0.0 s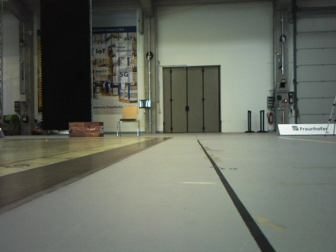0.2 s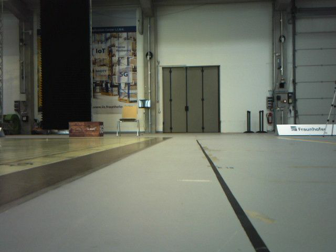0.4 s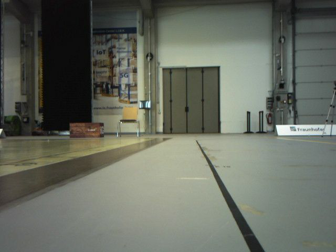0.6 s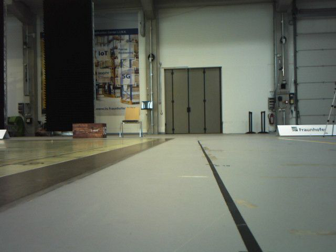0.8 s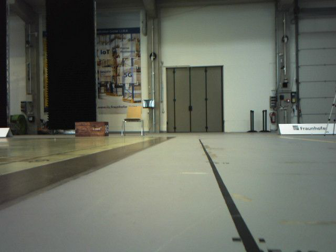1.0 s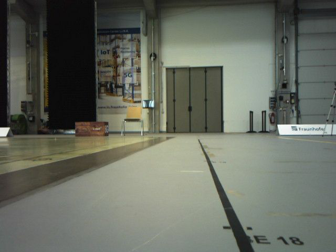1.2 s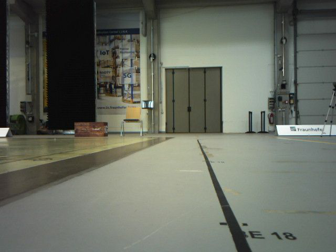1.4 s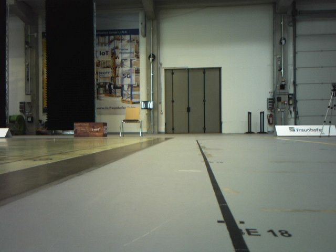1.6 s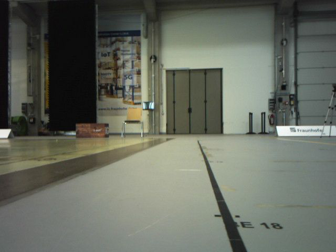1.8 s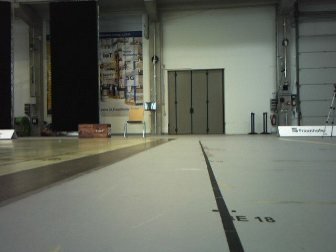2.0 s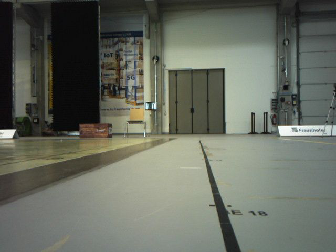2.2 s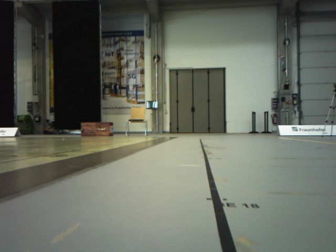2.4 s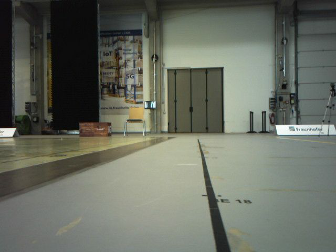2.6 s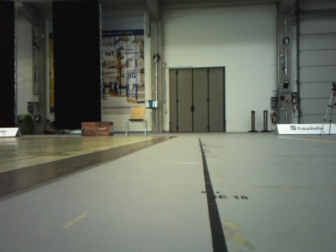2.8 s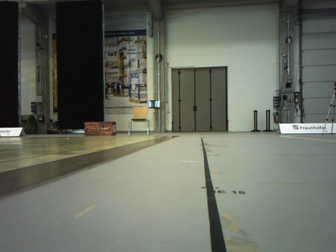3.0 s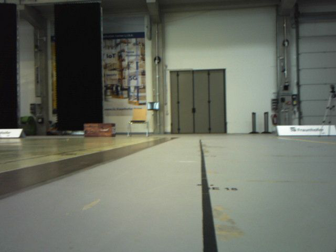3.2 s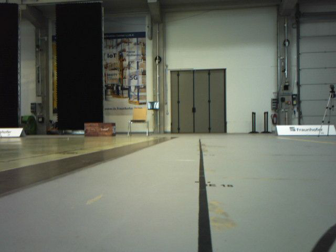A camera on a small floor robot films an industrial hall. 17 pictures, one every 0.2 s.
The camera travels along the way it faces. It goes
backward.
0.0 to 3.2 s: The camera travels backward, about 0.6 m, so what stands in front gets smaller.
The film runs backward here.
